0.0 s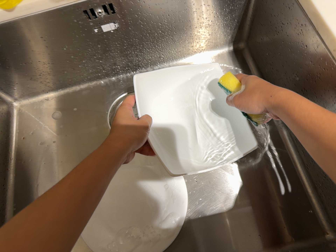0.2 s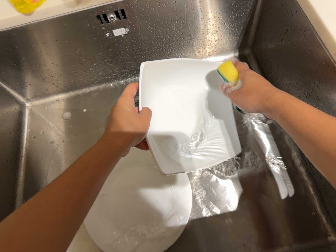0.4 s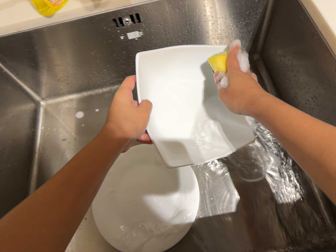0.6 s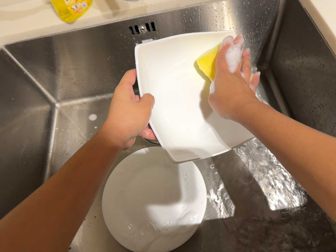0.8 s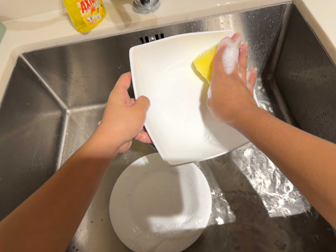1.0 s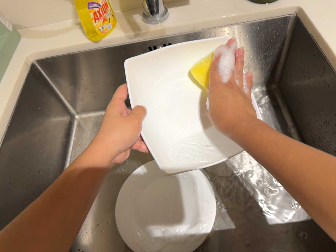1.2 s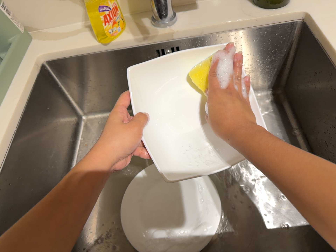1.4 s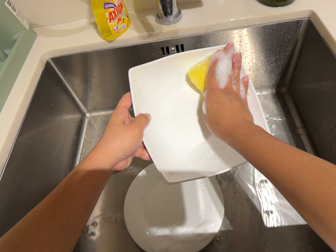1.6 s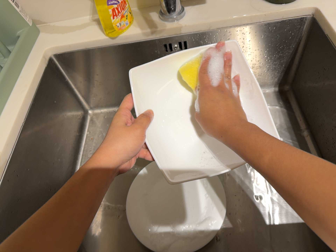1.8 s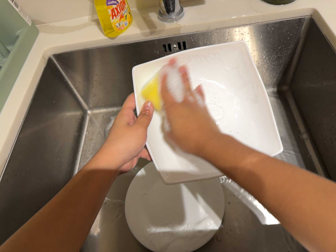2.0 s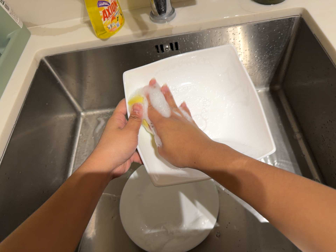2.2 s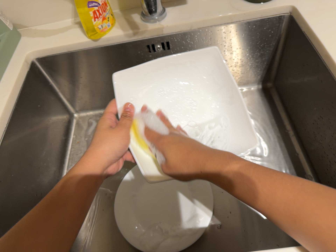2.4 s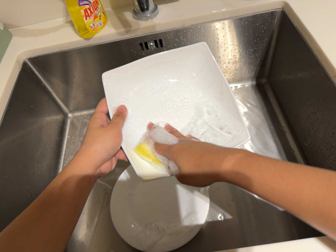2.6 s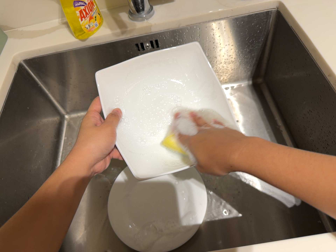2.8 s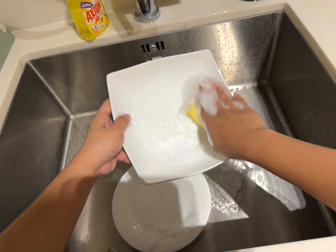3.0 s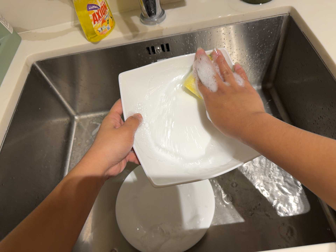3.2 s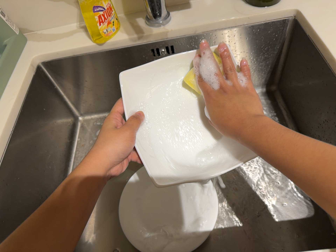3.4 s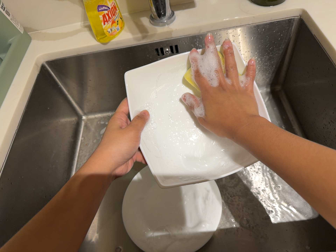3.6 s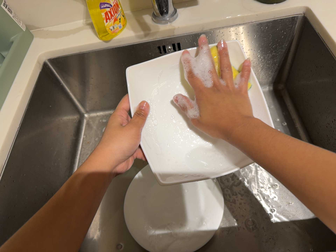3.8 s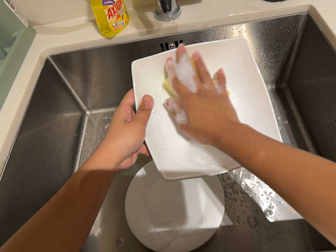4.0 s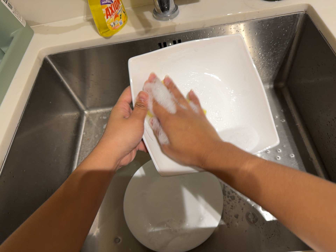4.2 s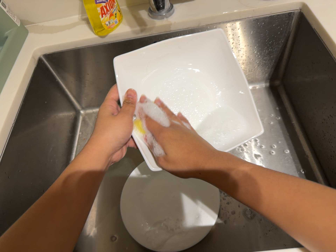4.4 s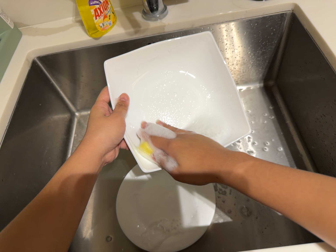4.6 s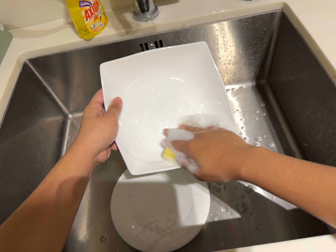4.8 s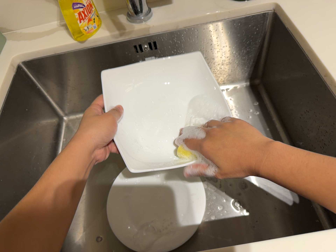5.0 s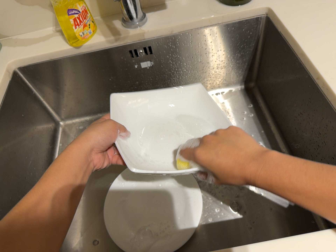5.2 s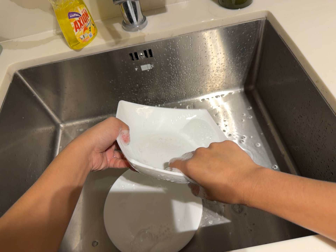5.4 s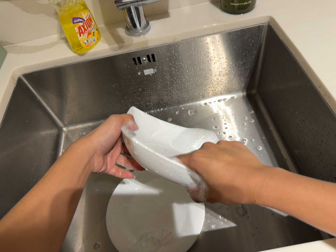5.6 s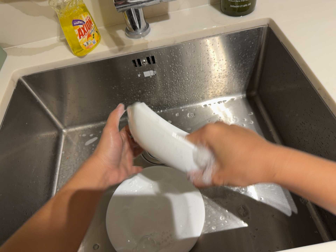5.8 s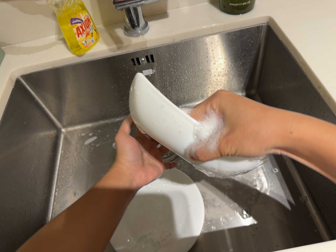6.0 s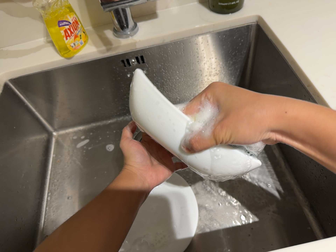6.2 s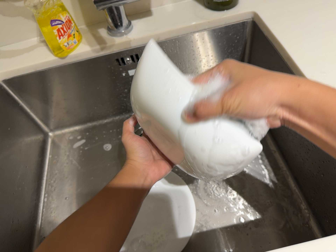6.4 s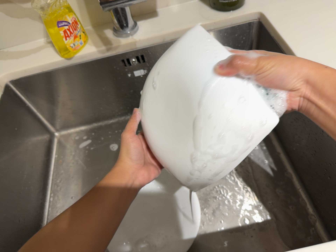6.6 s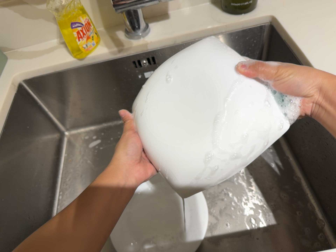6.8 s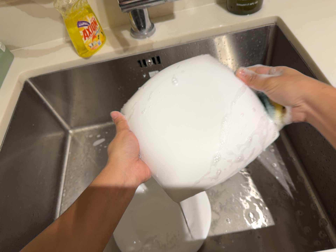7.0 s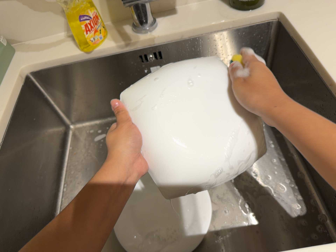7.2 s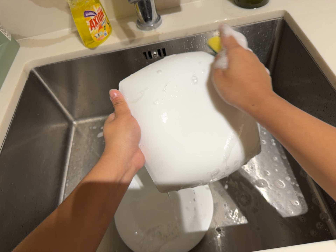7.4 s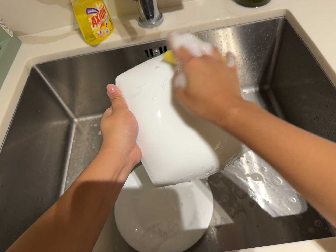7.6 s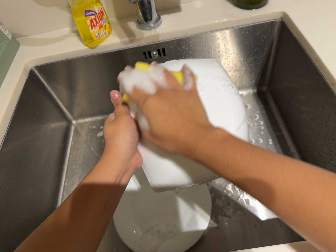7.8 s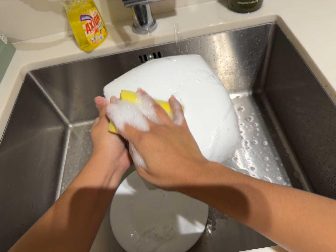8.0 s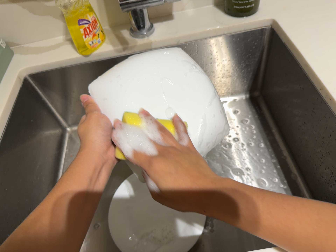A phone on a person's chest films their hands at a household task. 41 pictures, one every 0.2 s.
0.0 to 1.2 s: The camera travels backward and toward the bottom of its view, about 10 cm, so what stands in front gets smaller. Its aim tips toward the top of its view by about 10 degrees.
1.2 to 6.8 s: The camera shifts only a little, or ends up much as it began.
6.8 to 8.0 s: The camera keeps its place and its aim.
The film runs forward here.
